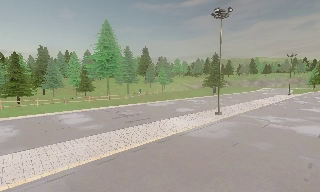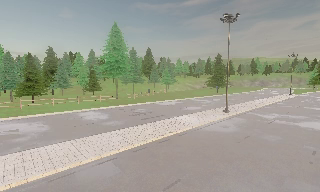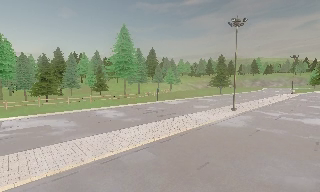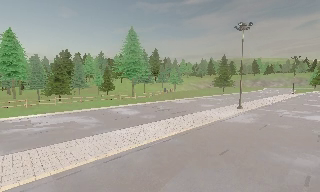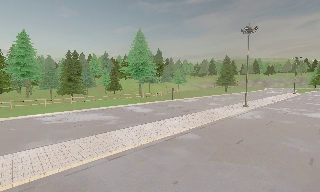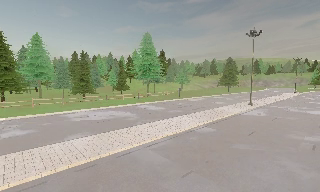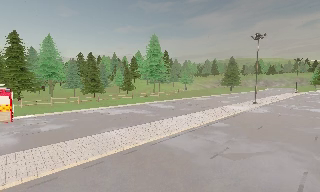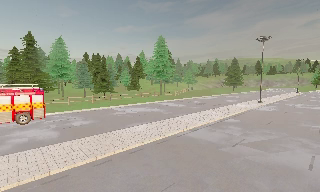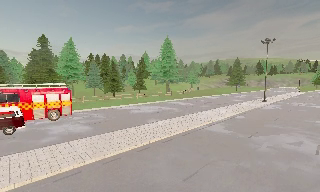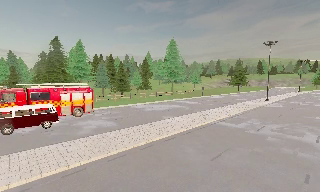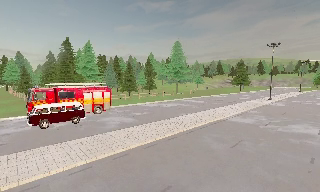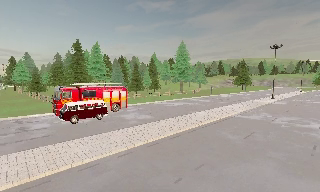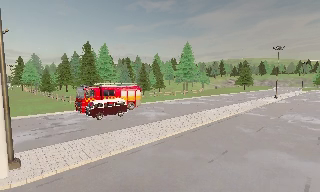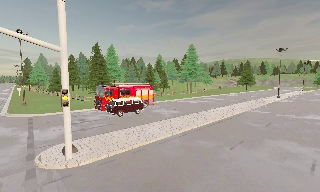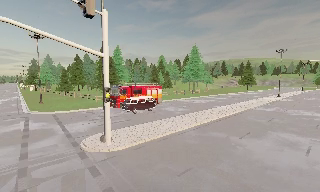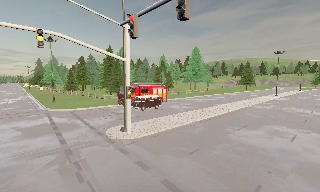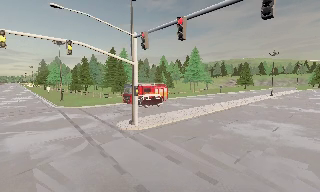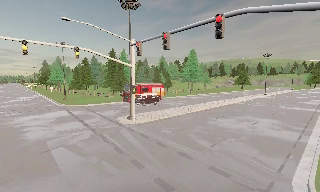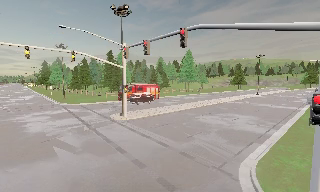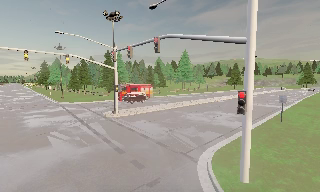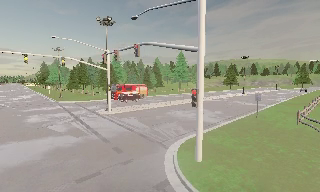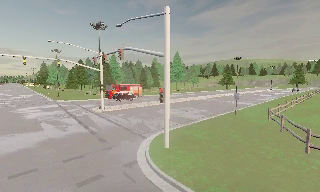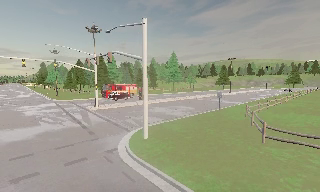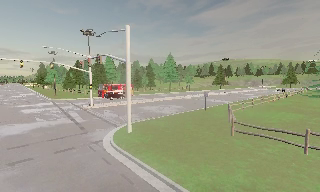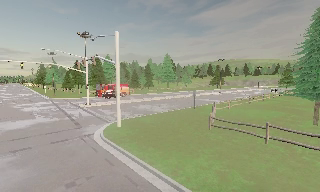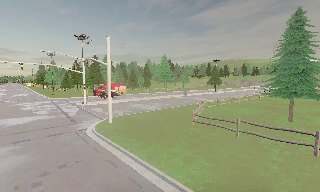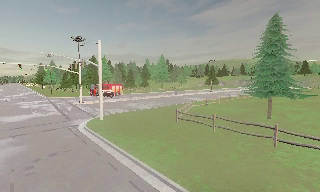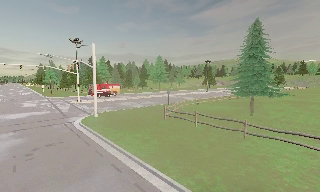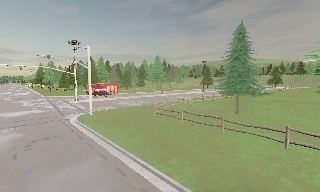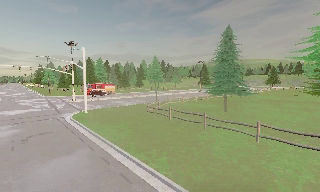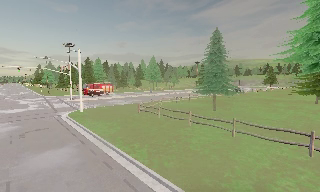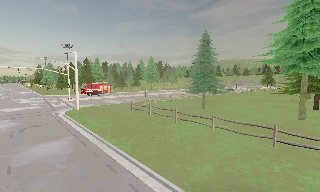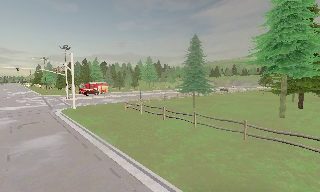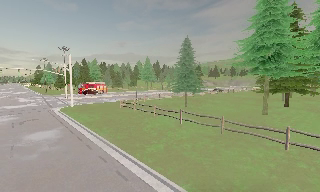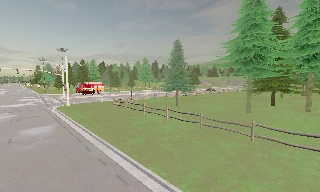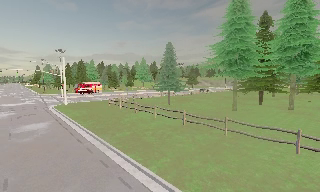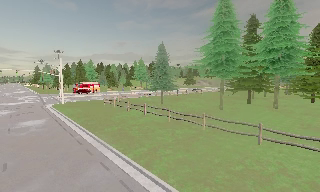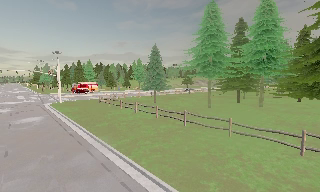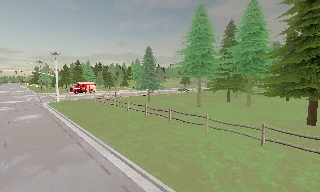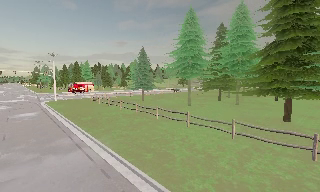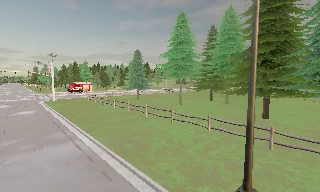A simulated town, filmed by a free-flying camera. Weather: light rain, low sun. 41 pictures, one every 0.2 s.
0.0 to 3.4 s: The camera travels backward and to its left, about 35 m, so what stands in front gets smaller.
3.4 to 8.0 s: The camera travels backward and to its right, about 40 m, so what stands in front gets smaller.
The film runs backward here.
